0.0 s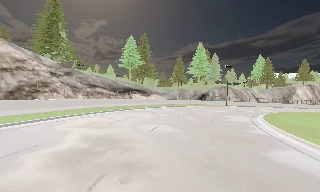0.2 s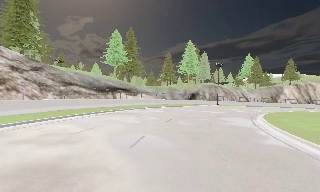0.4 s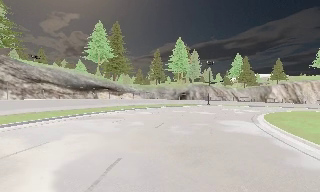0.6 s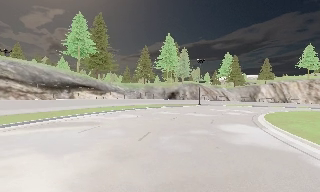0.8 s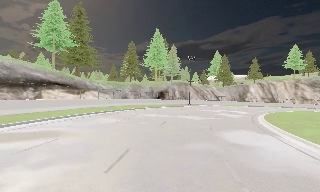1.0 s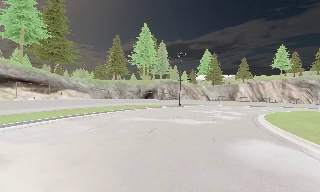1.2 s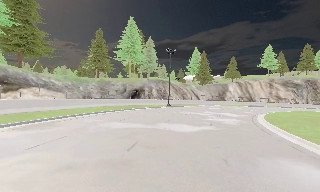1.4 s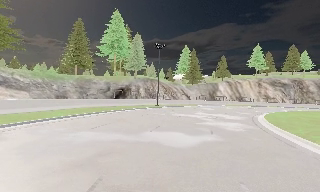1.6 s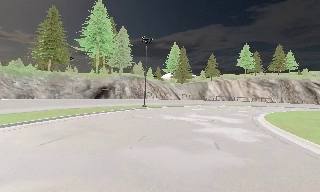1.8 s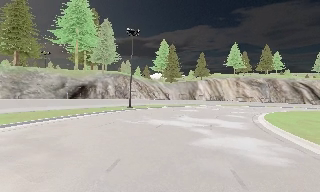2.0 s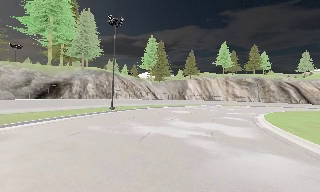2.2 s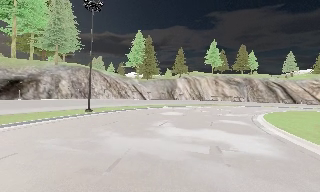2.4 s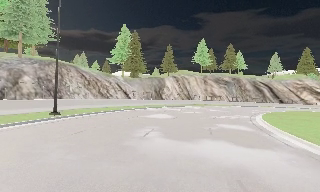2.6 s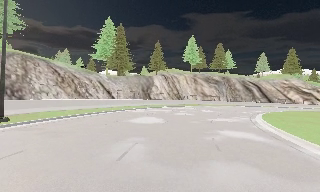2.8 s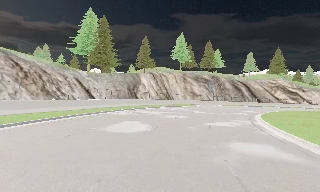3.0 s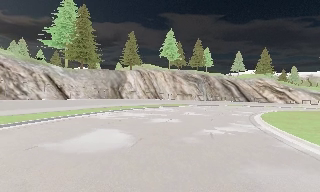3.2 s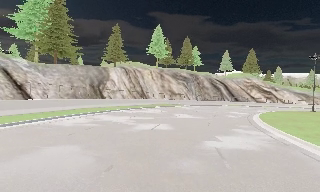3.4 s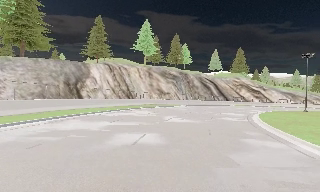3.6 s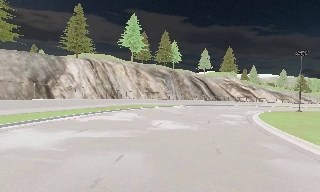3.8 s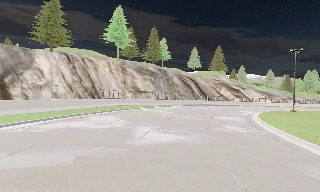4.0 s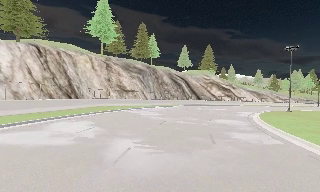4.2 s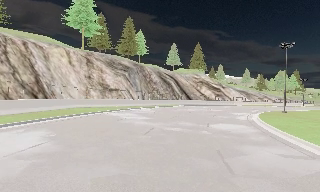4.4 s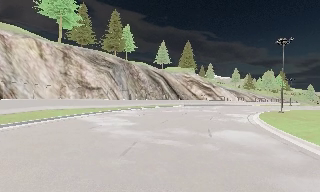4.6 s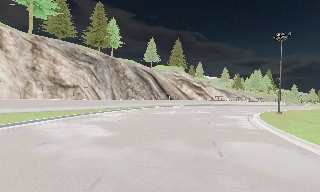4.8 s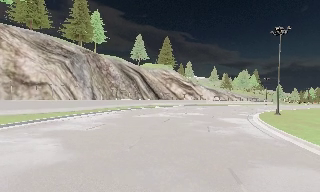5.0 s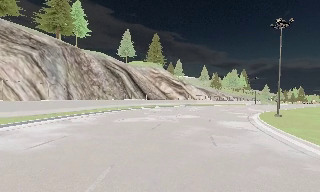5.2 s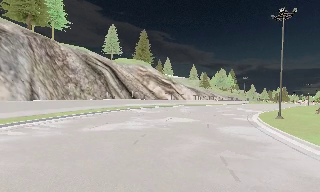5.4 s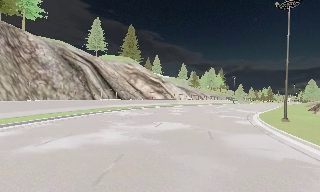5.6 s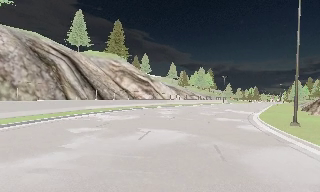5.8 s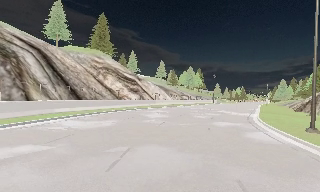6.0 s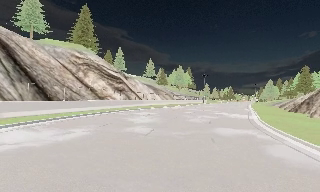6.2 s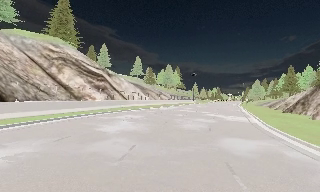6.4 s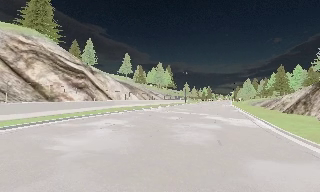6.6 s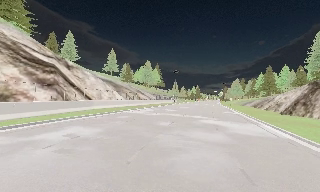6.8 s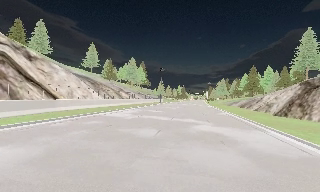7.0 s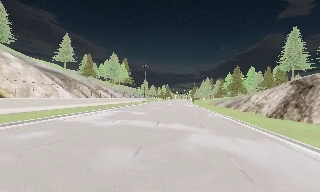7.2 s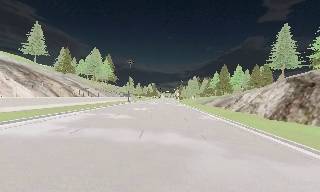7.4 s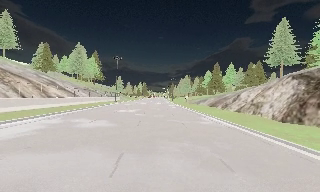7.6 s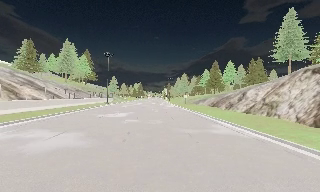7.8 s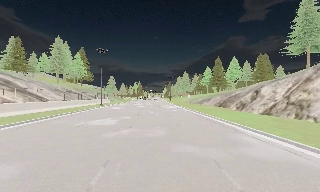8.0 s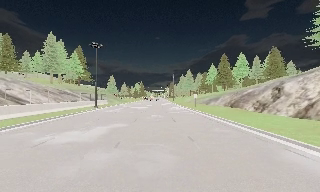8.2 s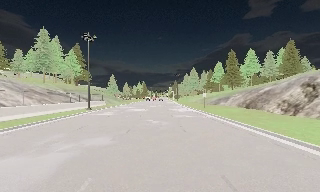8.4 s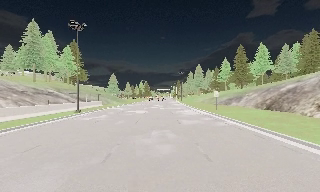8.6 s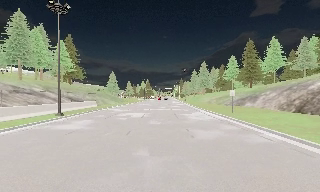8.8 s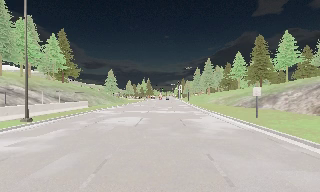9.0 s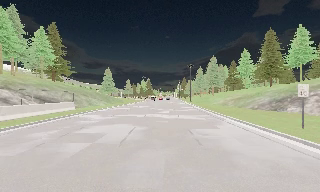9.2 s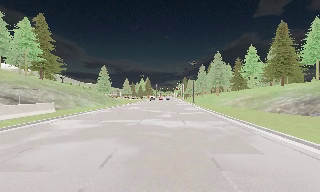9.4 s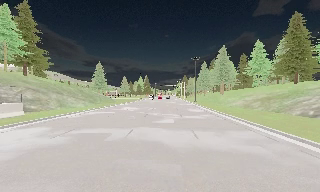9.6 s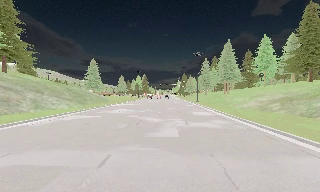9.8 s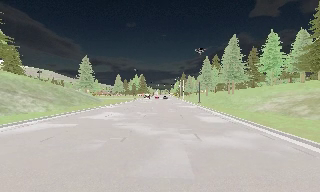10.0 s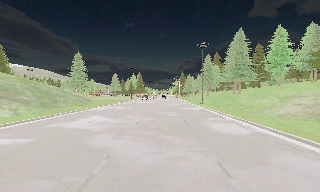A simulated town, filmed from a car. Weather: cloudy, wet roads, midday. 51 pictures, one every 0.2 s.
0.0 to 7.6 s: The scene slides to the left, as the camera pans about 155 degrees to its right. It travels forward, about 120 m.
7.6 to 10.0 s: The camera travels forward, about 50 m, so what stands in front looms larger.
The film runs forward here.
